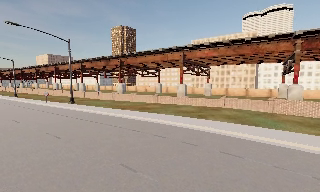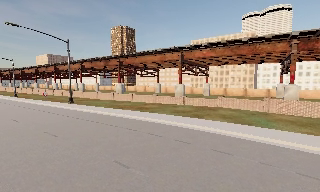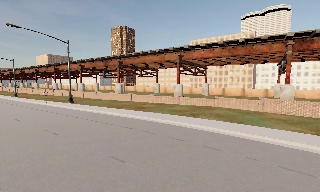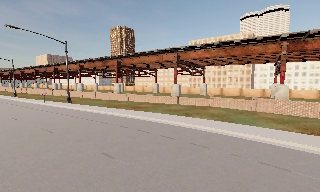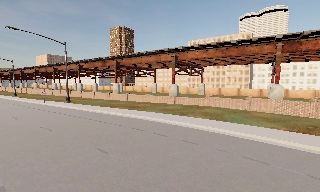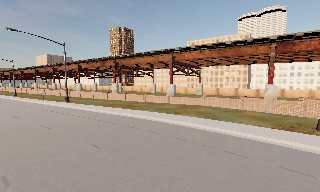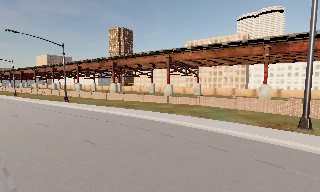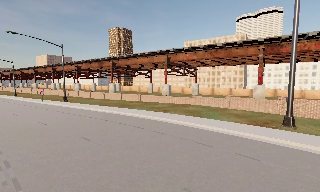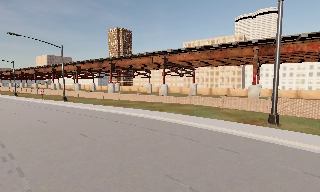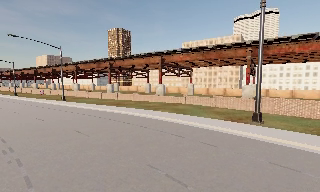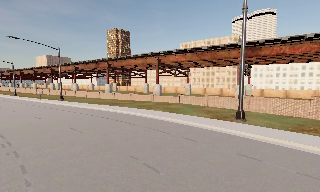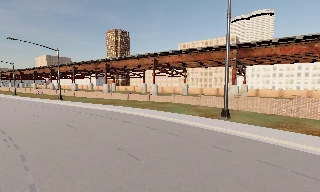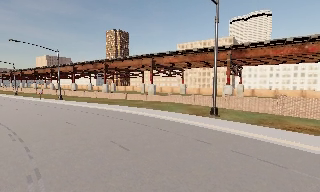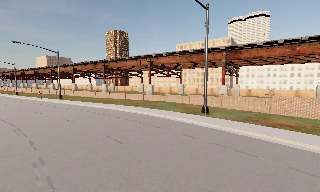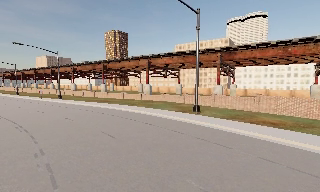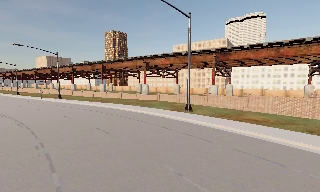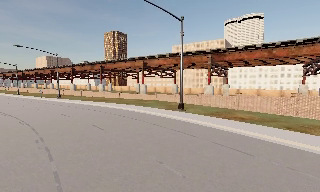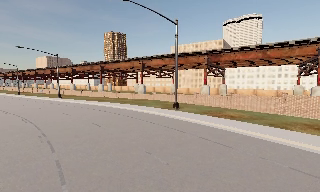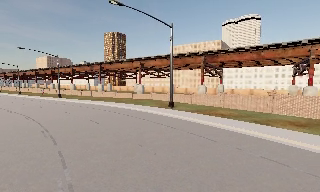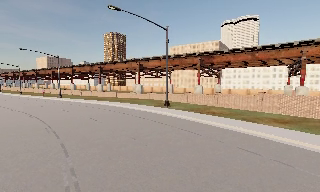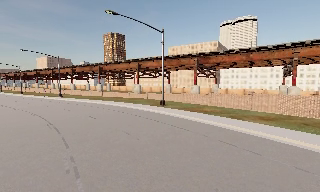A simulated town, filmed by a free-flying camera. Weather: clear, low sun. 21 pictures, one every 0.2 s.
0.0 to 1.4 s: The camera travels backward and to its right, about 4.5 m, so what stands in front gets smaller. It gains speed.
1.4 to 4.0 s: The camera travels backward and to its right, about 14 m, so what stands in front gets smaller.
The film runs backward here.
